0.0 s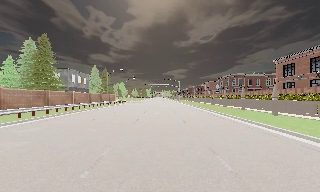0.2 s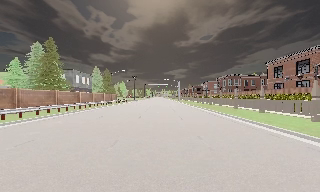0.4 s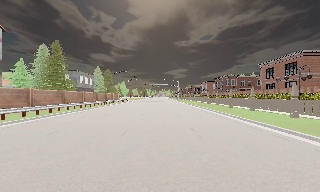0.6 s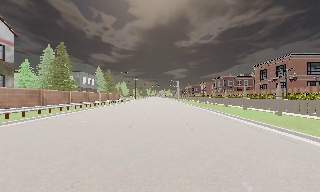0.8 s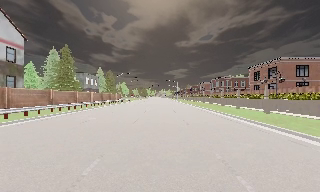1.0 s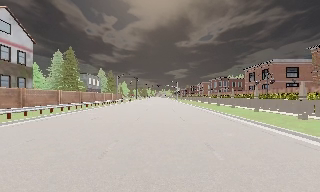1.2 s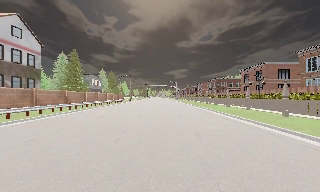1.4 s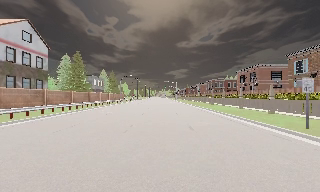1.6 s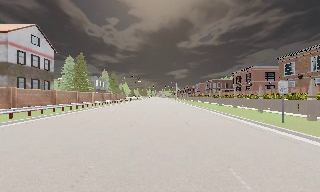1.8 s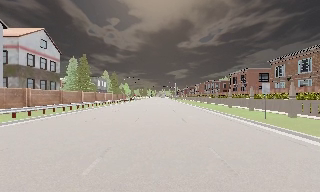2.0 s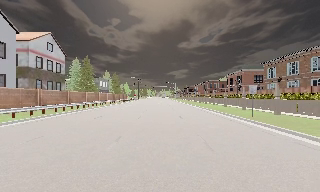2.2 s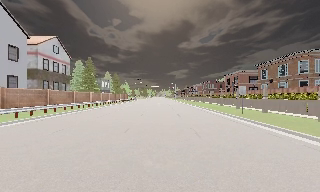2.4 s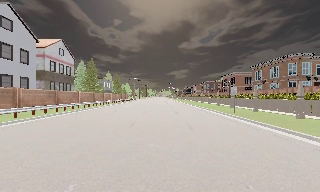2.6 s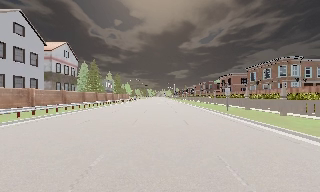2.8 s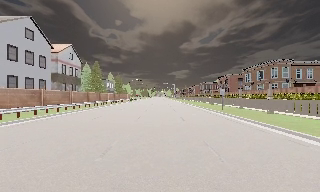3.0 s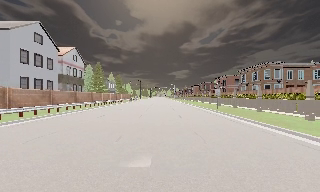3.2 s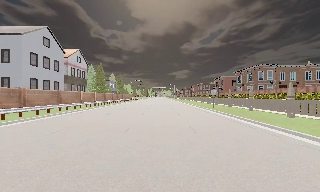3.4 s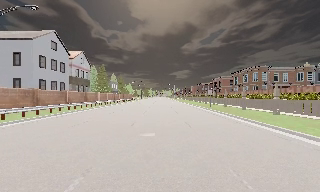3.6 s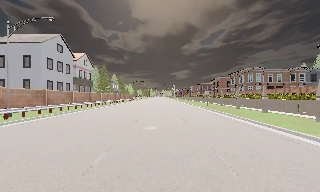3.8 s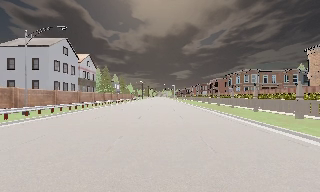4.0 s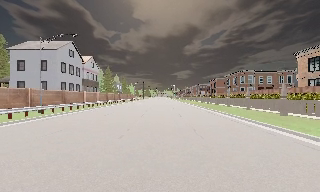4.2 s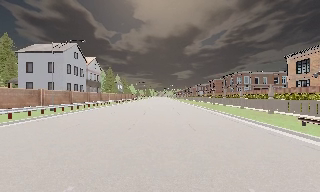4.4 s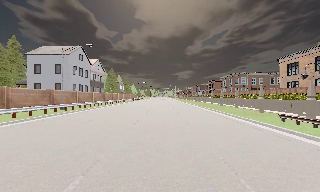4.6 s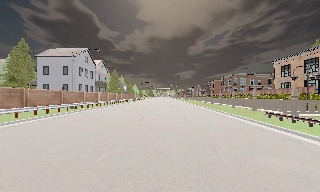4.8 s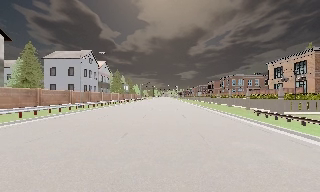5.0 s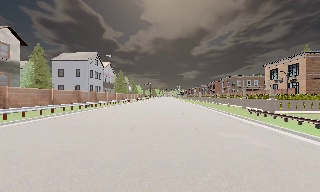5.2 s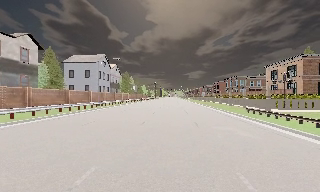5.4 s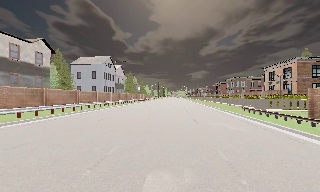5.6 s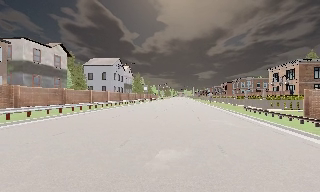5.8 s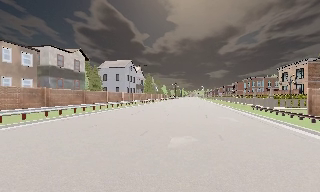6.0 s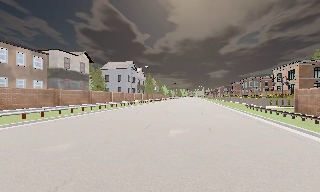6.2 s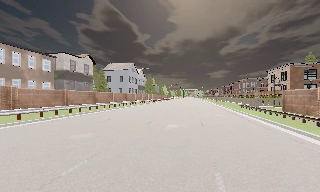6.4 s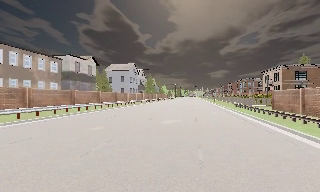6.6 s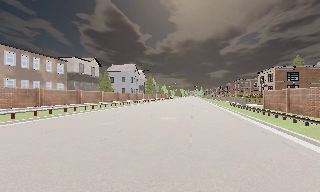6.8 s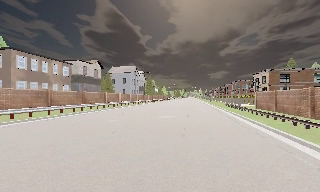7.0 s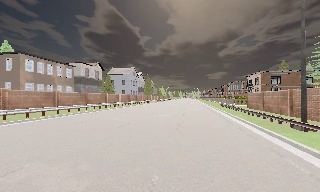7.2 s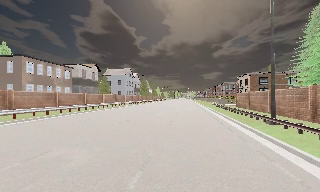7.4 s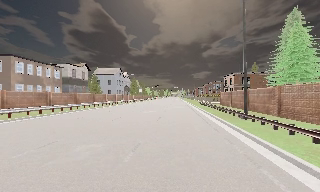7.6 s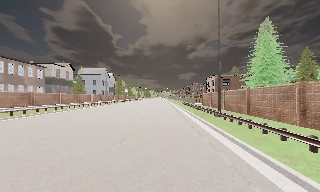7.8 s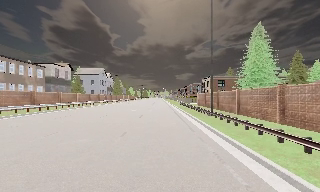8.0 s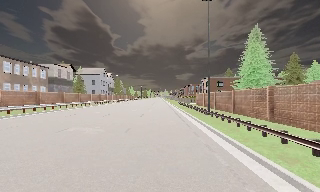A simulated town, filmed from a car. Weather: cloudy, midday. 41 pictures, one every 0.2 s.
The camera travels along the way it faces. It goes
backward.
0.0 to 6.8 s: The scene slides to the right, as the camera pans about 10 degrees to its left. It travels backward, about 55 m, so what stands in front gets smaller.
6.8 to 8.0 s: The camera swings to its right by about 10 degrees, and the scene slides to the left. It travels backward, about 8 m, so what stands in front gets smaller. It loses speed.
The film runs backward here.
